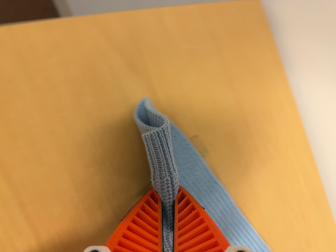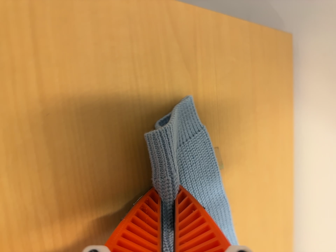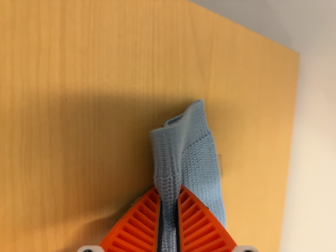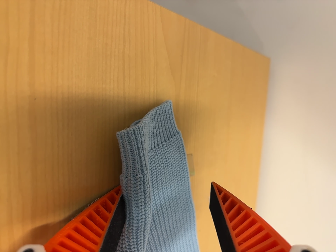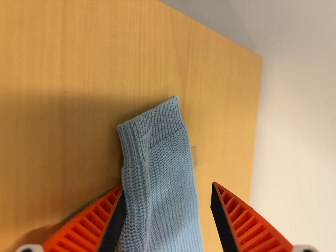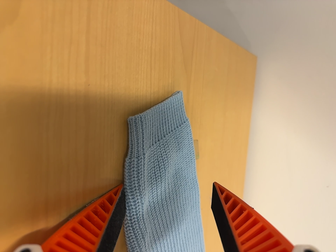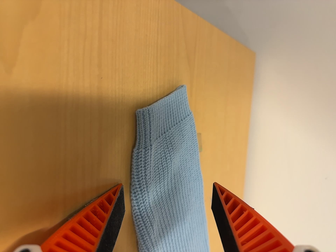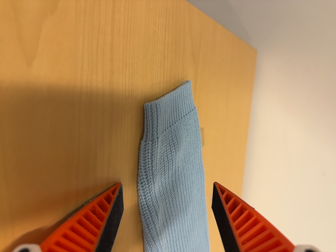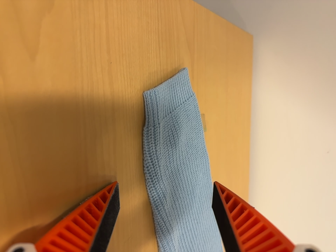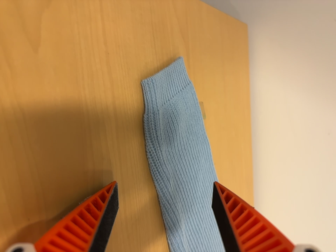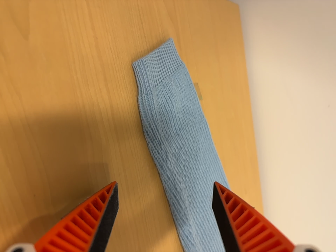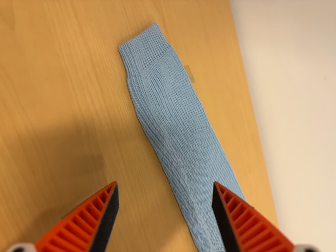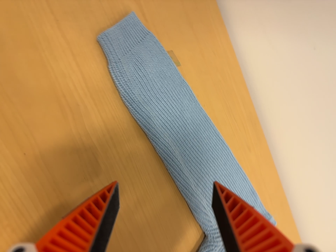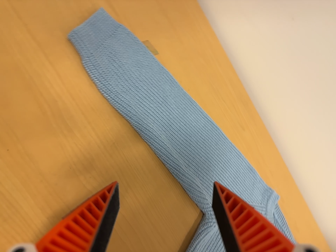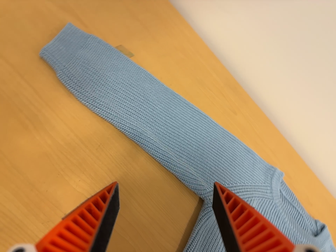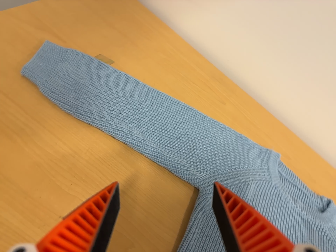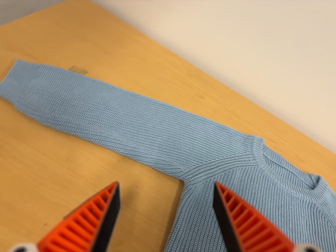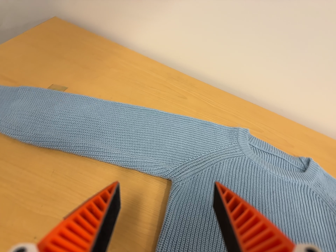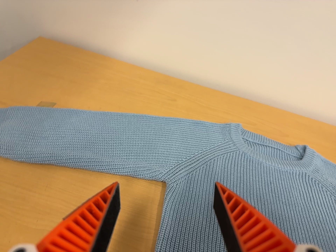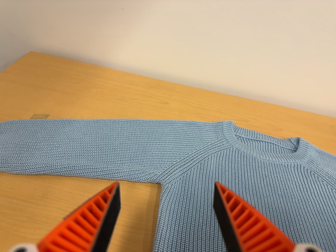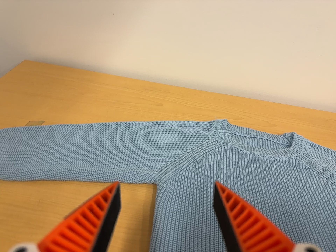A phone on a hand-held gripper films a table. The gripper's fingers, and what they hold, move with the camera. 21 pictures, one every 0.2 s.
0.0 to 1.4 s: The camera pans to its right by about 20 degrees. It travels to its left and backward, about 14 cm. It rolls about its line of sight by about 25 degrees, and the scene rotates clockwise.
1.4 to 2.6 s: The camera pans to its left by about 10 degrees. It travels to its right and toward the bottom of its view, about 18 cm. It rolls about its line of sight by about 35 degrees, and the scene rotates counterclockwise.
2.6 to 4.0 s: The camera travels to its right, about 20 cm, so close, fixed things drift to the left. Its aim tips toward the top of its view by about 10 degrees. It rolls about its line of sight by about 50 degrees, and the scene rotates counterclockwise.
The film runs backward here.
